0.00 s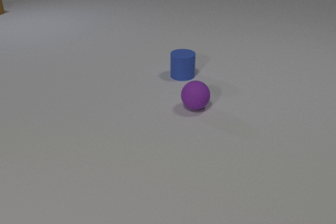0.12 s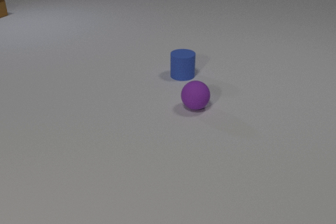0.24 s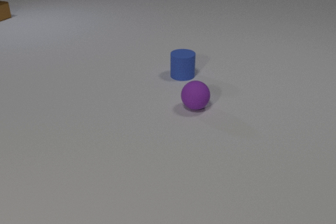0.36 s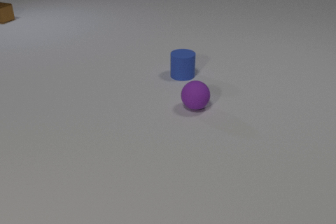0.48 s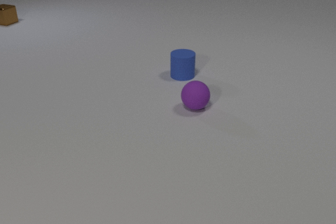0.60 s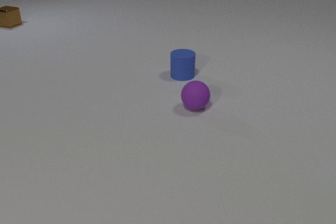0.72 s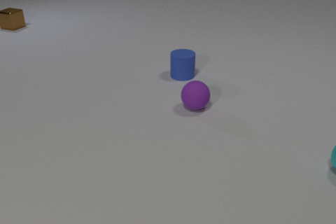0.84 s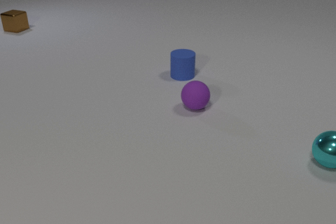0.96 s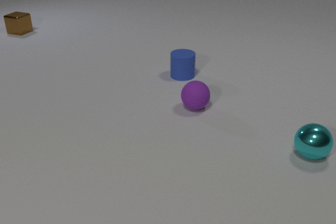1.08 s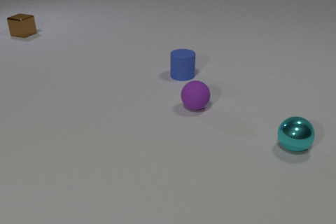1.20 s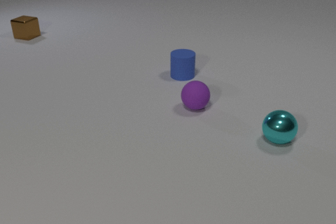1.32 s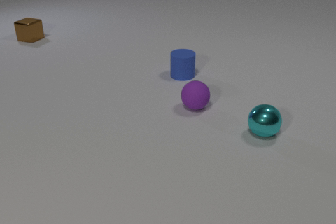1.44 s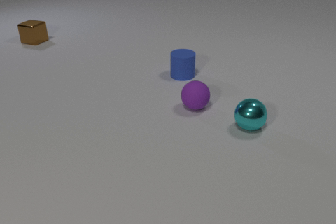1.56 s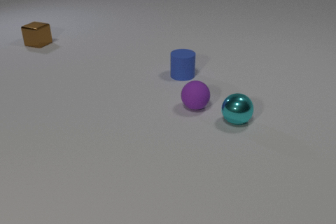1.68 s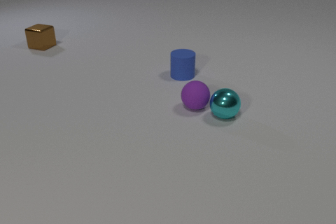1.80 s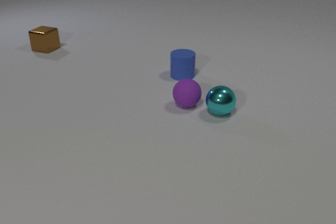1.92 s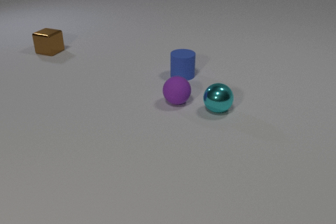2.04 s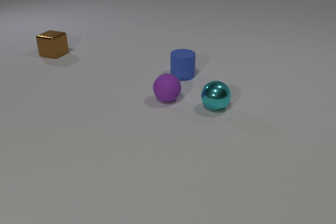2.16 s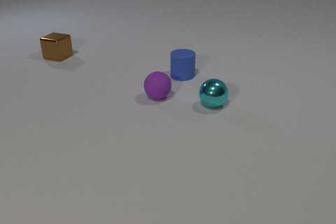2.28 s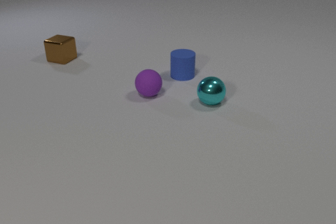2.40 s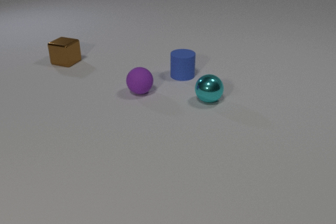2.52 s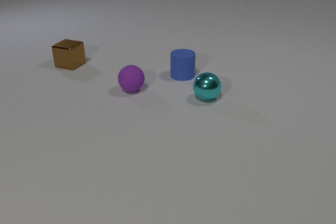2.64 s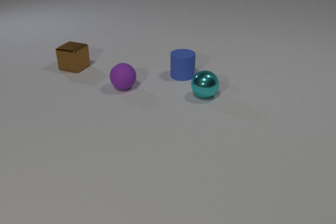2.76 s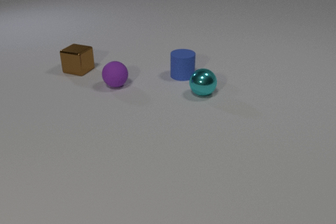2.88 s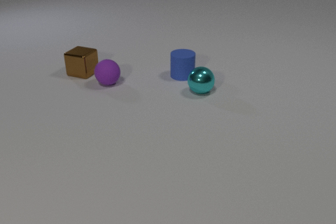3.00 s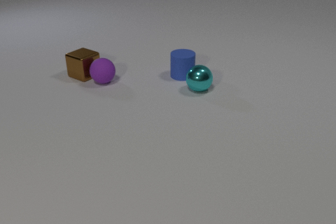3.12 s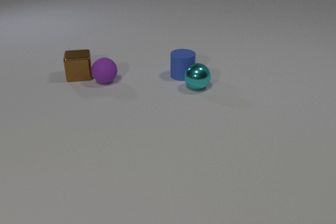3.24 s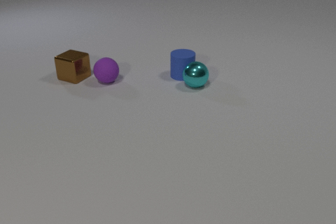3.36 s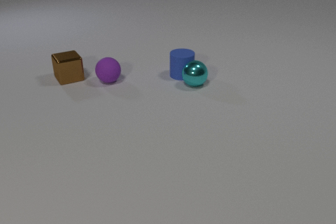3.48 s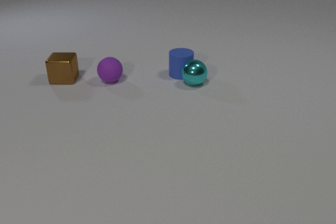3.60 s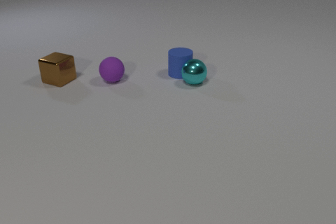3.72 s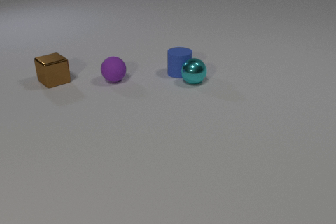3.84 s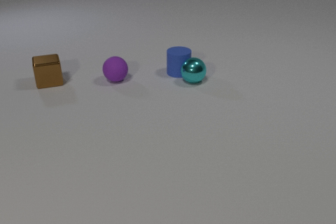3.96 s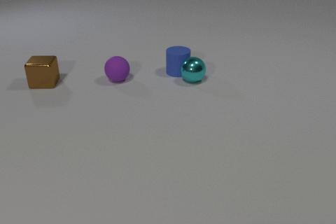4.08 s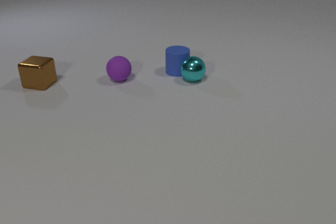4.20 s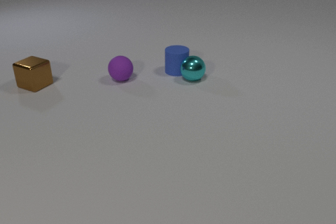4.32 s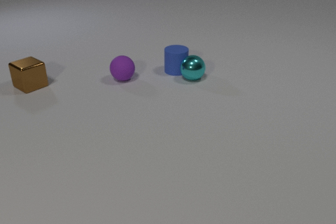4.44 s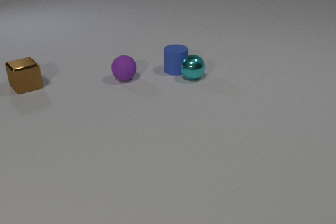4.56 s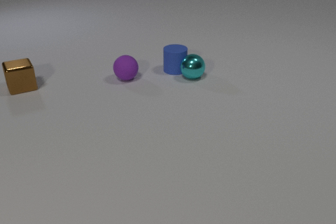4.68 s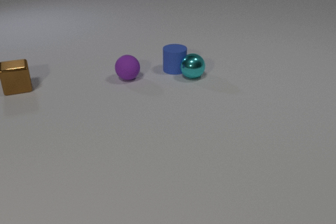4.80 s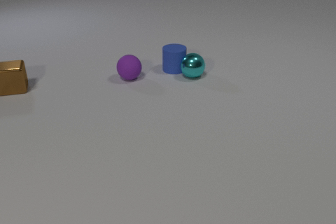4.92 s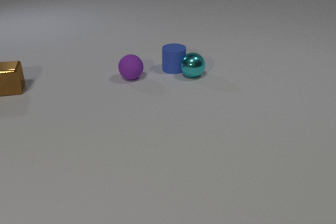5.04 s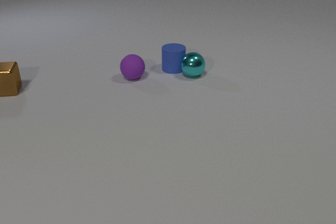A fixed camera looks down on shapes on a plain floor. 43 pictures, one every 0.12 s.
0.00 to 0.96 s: The cyan metal sphere comes in at the right edge, rolls to the left. The brown metal cube slides toward the camera.
0.96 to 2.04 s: The cyan metal sphere rolls to the left and away from the camera. The purple rubber sphere rolls to the left and away from the camera. The brown metal cube slides toward the camera. The cyan metal sphere and the purple rubber sphere collide.
2.04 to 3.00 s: The cyan metal sphere rolls away from the camera and to the left. The purple rubber sphere rolls to the left and away from the camera. The brown metal cube slides toward the camera and to the right. The purple rubber sphere and the brown metal cube collide.
3.00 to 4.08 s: The cyan metal sphere rolls away from the camera. The purple rubber sphere rolls to the right. The blue rubber cylinder slides away from the camera and to the left. The brown metal cube slides to the left. The cyan metal sphere and the blue rubber cylinder collide.
4.08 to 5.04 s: The cyan metal sphere rolls away from the camera. The purple rubber sphere rolls to the right. The blue rubber cylinder slides away from the camera. The brown metal cube slides to the left.
Are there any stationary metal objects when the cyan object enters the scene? no.
What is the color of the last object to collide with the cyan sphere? blue.
Are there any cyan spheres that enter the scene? yes.
